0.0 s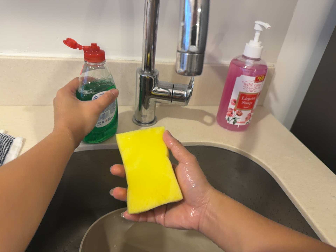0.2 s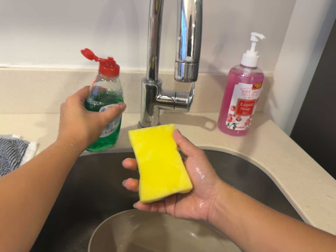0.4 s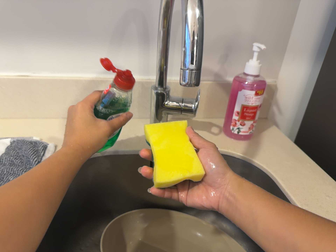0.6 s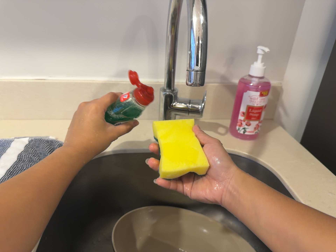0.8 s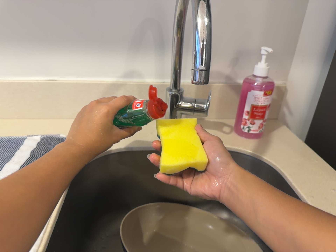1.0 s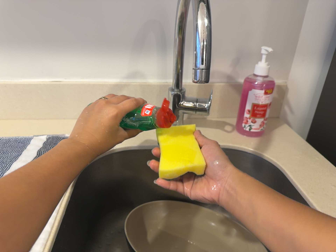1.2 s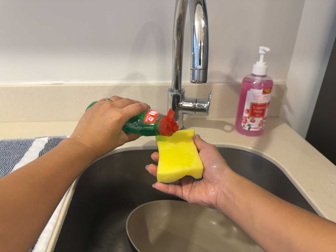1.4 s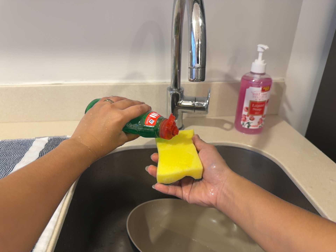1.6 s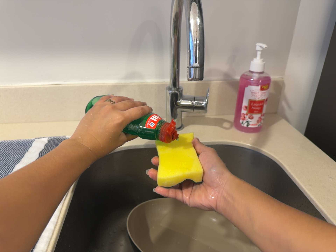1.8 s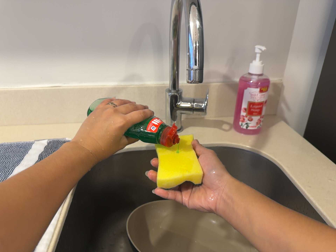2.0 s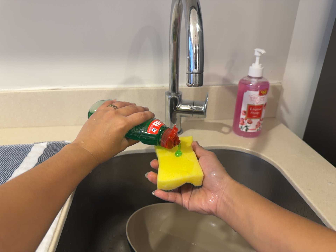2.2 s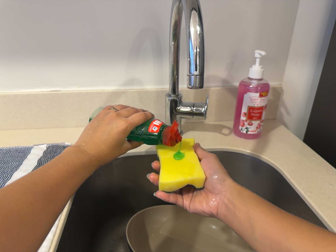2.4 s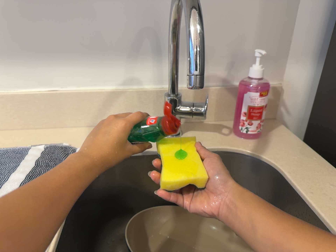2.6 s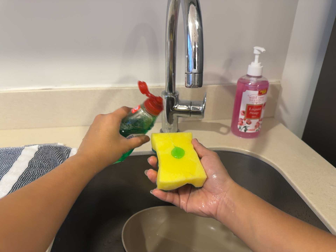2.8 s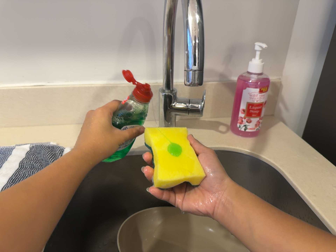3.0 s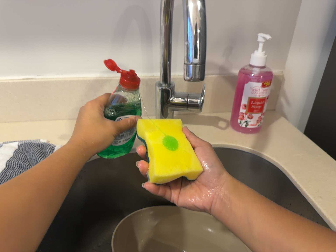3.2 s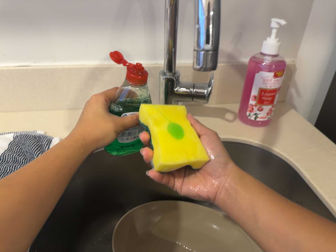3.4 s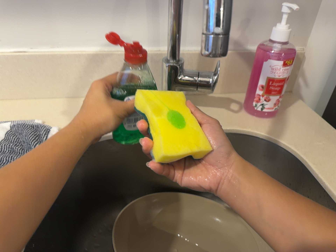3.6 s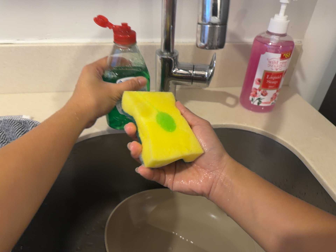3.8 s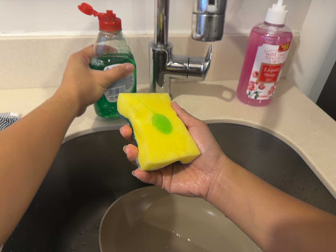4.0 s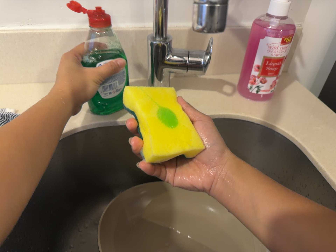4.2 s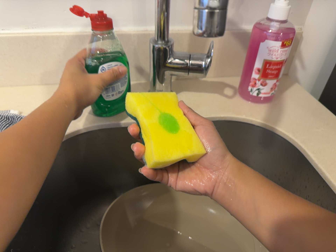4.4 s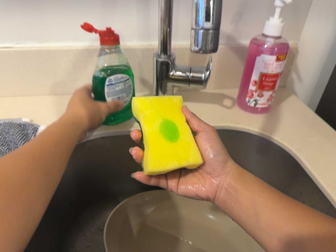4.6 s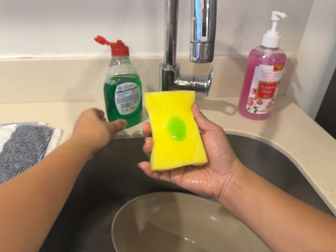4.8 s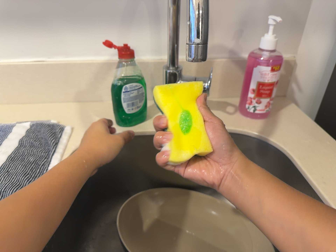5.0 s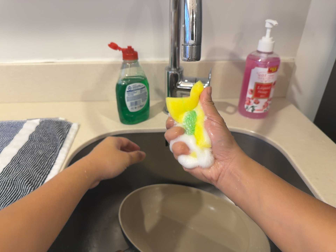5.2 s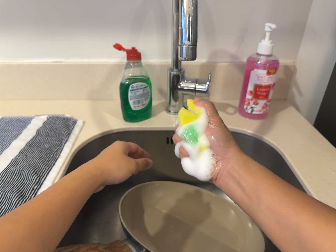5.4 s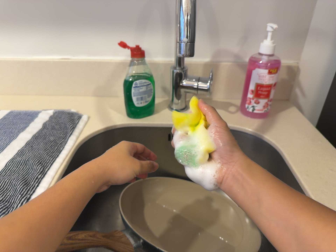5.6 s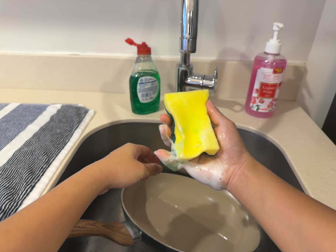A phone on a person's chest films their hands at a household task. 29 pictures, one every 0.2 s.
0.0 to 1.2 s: The camera travels backward, about 12 cm, so what stands in front gets smaller.
1.2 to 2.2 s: The camera keeps its place and its aim.
2.2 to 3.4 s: The camera travels forward, about 12 cm, so what stands in front looms larger. Its aim tips toward the bottom of its view by about 10 degrees, and the scene shifts upward.
3.4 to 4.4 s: The camera shifts only a little, or ends up much as it began.
4.4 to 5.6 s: The camera pans to its left by about 10 degrees. It travels backward, to its right and toward the bottom of its view, about 16 cm, so what stands in front gets smaller.
The film runs forward here.
